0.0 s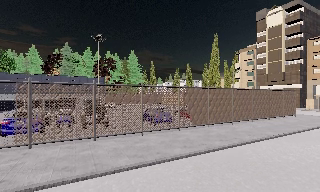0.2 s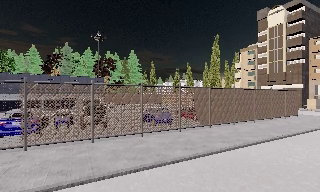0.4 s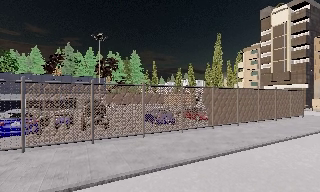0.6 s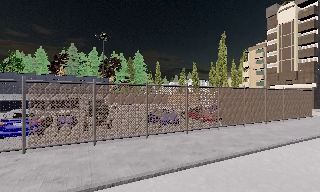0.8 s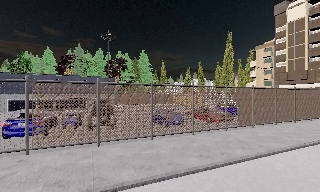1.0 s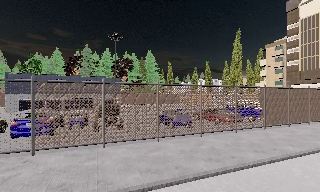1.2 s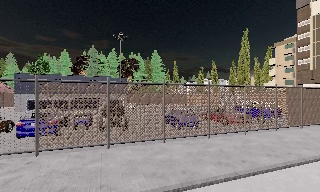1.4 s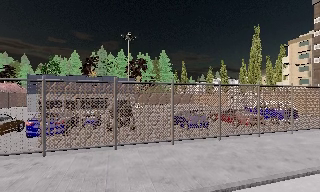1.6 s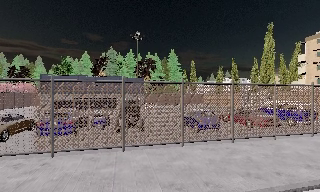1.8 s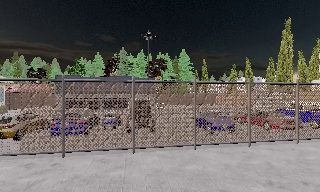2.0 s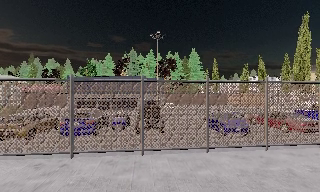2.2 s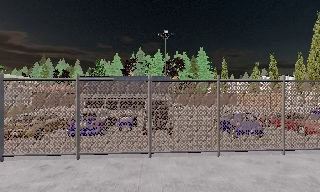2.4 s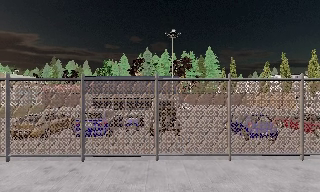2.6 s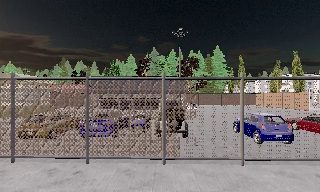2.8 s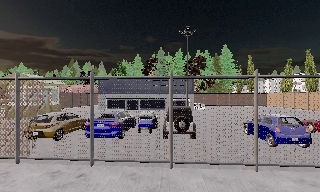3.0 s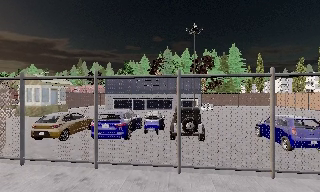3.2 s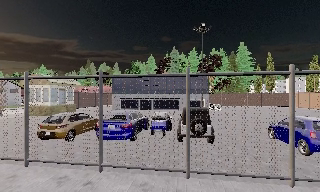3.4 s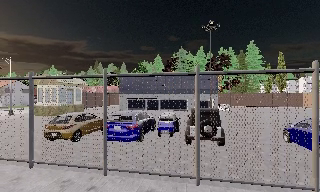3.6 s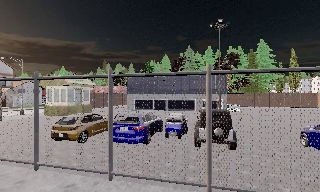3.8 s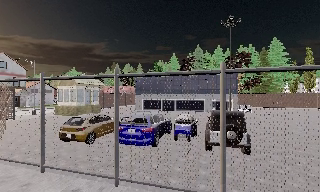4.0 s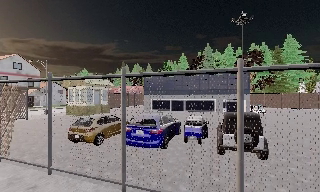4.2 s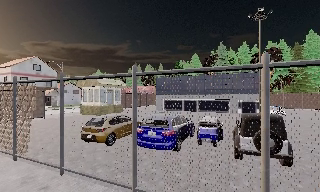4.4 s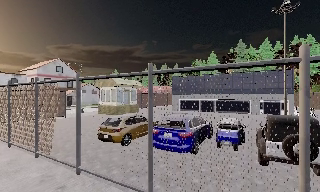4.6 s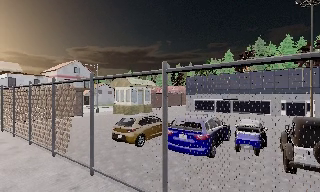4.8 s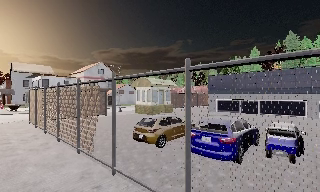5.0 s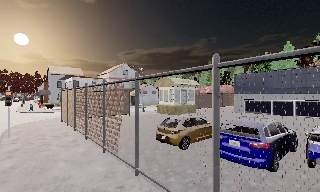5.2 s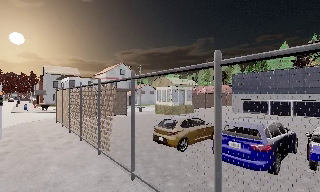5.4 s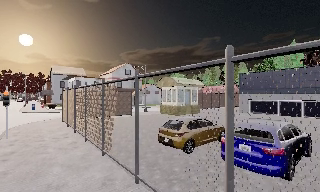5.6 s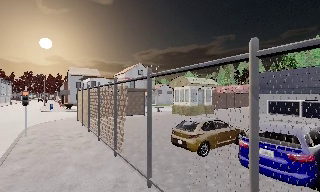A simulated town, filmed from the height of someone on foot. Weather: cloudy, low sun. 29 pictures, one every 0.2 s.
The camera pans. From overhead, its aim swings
counterclockwise.
The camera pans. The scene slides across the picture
to the right.
0.0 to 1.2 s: The camera travels forward, about 1.5 m, so what stands in front looms larger.
1.2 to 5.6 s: The scene slides to the right, as the camera pans about 75 degrees to its left. It travels forward, about 6 m.
The film runs forward here.
